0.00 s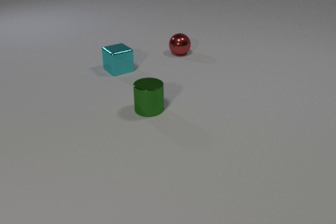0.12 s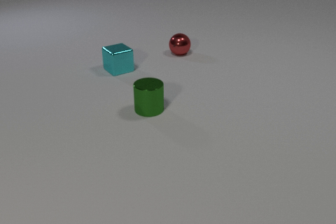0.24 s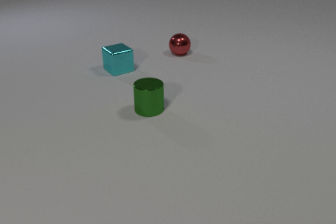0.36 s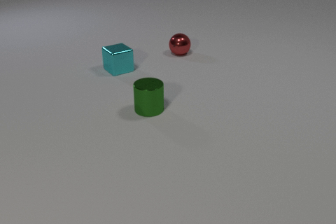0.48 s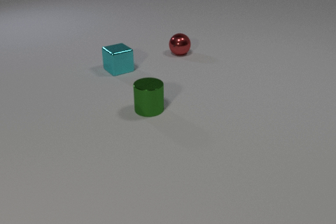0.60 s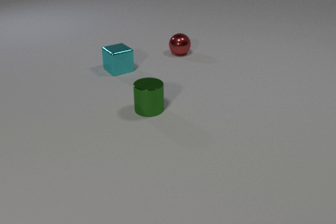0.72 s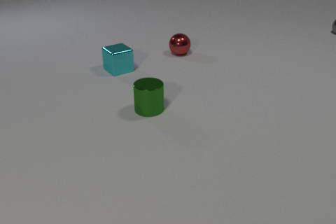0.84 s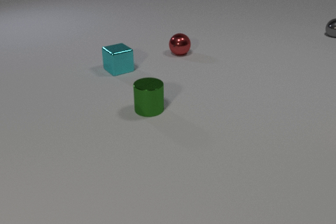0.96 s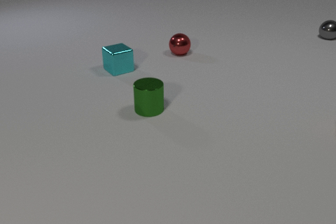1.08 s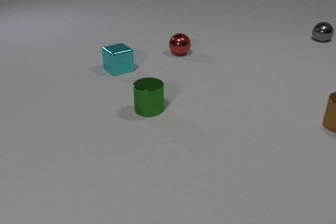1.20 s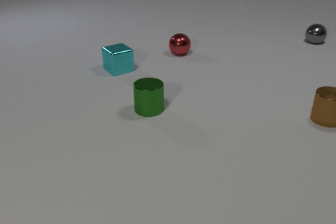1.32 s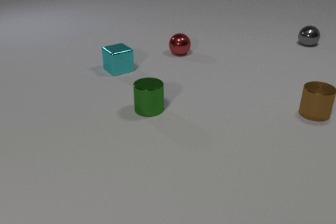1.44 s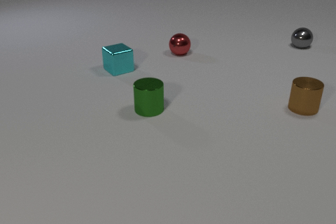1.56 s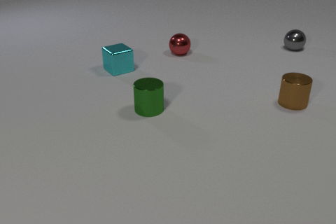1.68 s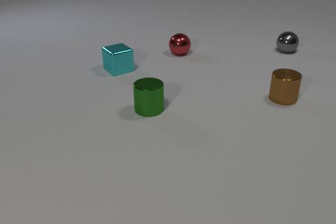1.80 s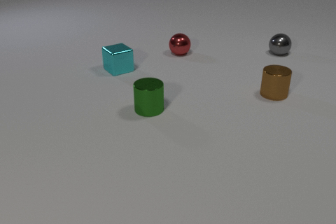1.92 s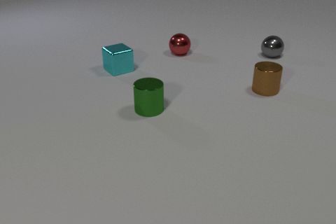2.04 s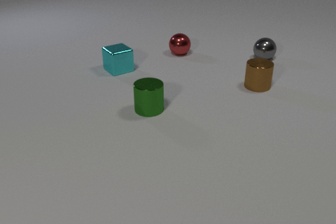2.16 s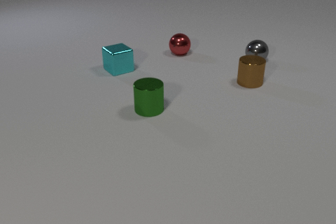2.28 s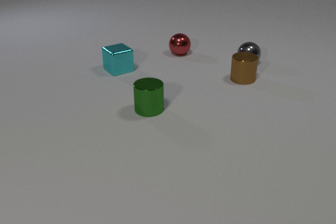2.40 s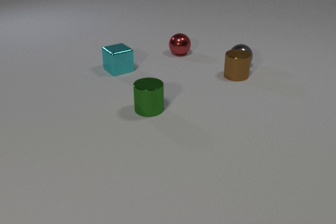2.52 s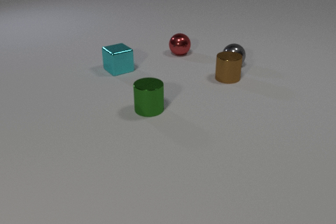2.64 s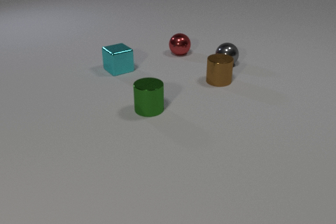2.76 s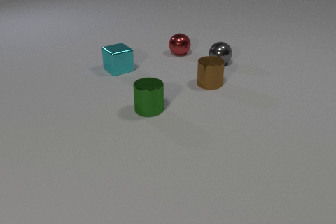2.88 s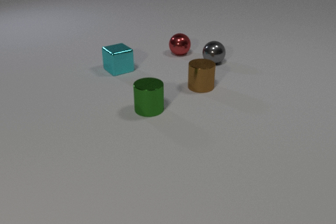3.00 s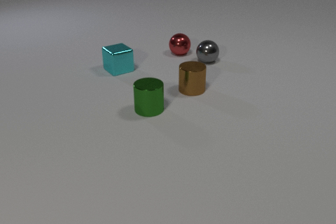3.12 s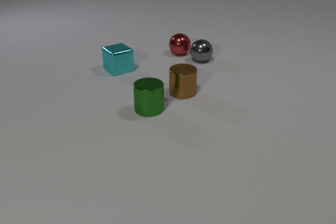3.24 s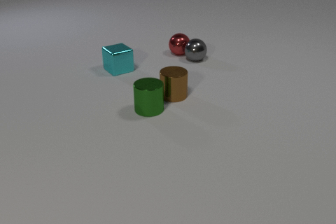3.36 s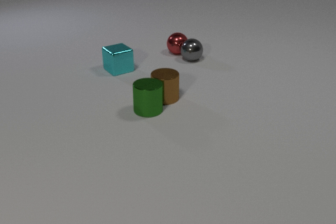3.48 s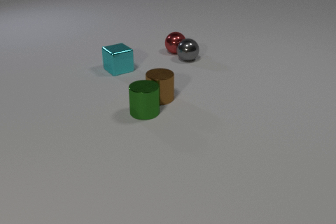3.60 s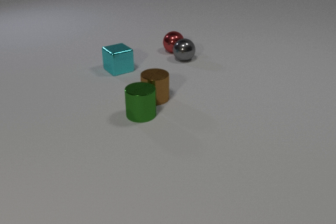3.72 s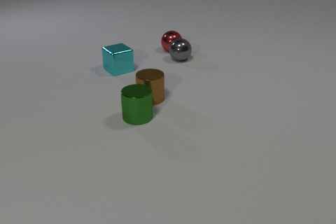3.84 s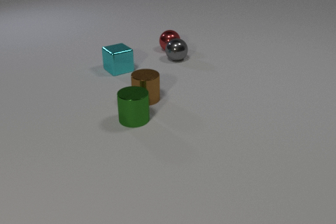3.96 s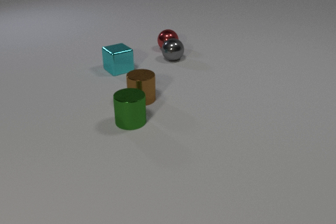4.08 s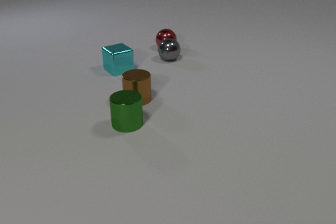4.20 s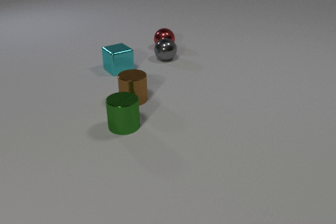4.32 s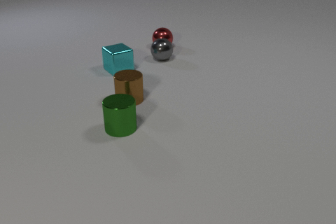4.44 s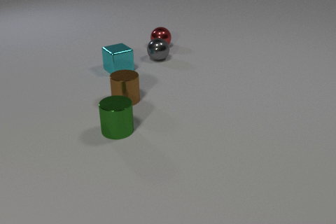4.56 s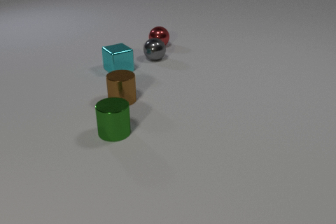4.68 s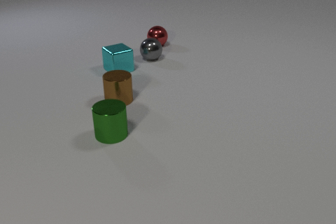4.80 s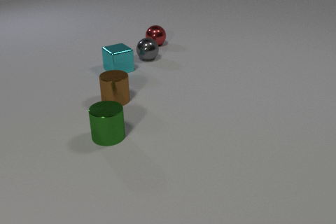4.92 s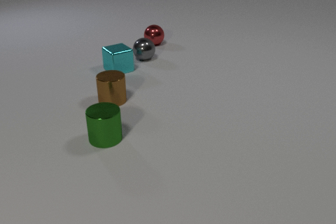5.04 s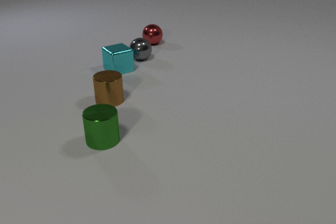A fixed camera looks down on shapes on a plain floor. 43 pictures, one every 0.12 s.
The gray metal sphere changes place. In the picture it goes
to the left.
The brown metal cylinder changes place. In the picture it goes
to the left.
0.00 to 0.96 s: The gray metal sphere comes in at the right edge, rolls toward the camera and to the left.
0.96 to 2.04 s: The brown metal cylinder comes in at the right edge, slides to the left and away from the camera. The gray metal sphere rolls toward the camera and to the left.
2.04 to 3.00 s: The brown metal cylinder slides to the left. The gray metal sphere rolls to the left. The brown metal cylinder and the gray metal sphere collide.
3.00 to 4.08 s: The brown metal cylinder slides to the left. The gray metal sphere rolls to the left. The green metal cylinder slides toward the camera and to the left. The red metal sphere rolls away from the camera and to the left. The gray metal sphere and the red metal sphere collide. The brown metal cylinder and the green metal cylinder collide.
4.08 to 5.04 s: The brown metal cylinder slides to the left. The gray metal sphere rolls to the left. The green metal cylinder slides toward the camera and to the left. The red metal sphere rolls away from the camera and to the left.
What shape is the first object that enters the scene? sphere.
What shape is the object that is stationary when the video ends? cube.
How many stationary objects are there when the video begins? 3.
